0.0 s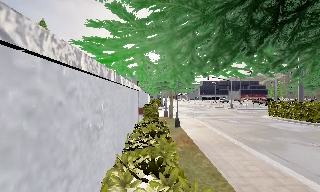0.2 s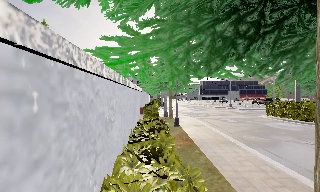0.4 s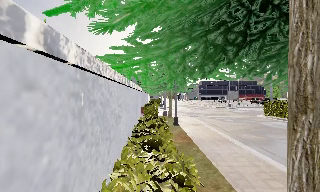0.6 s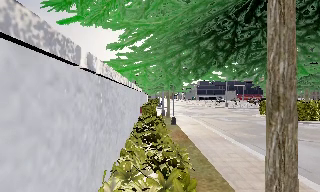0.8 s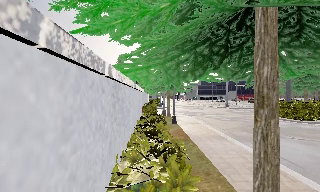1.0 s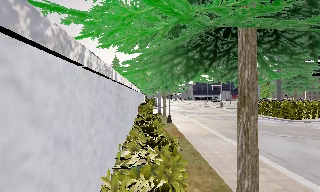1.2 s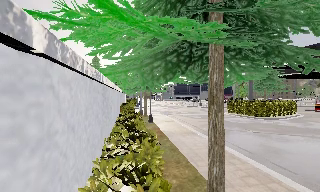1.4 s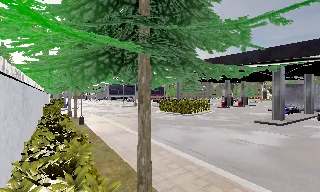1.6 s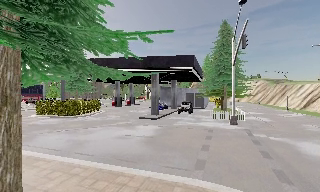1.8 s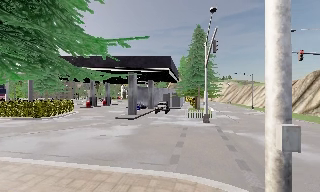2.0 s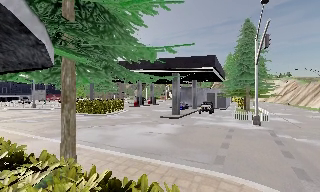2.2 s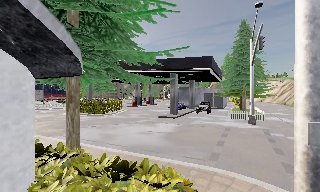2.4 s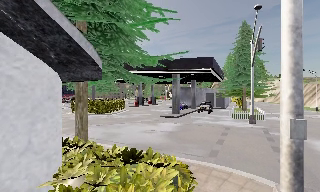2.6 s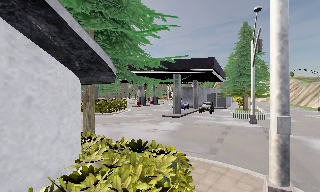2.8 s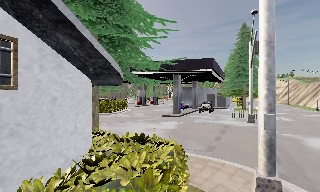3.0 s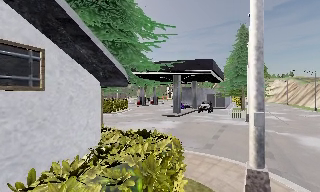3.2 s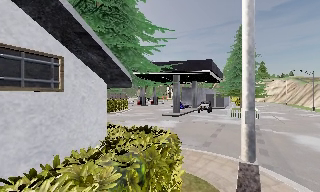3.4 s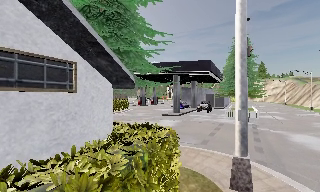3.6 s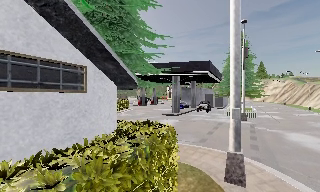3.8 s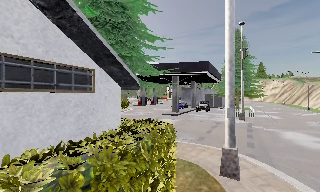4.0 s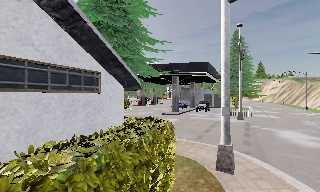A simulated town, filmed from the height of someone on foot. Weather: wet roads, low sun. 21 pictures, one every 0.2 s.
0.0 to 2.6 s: The camera pans to its right, which is clockwise from overhead, by about 60 degrees. It travels backward, about 4.5 m.
2.6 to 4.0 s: The camera travels backward, about 2.5 m, so what stands in front gets smaller.
The film runs backward here.
